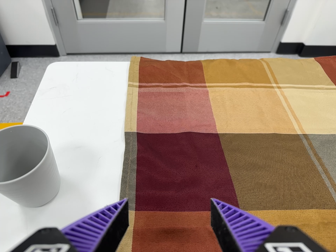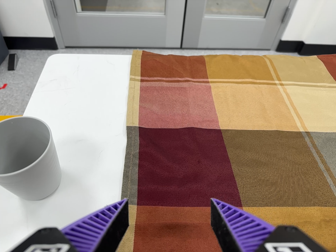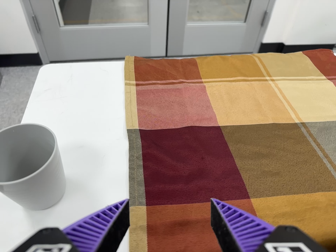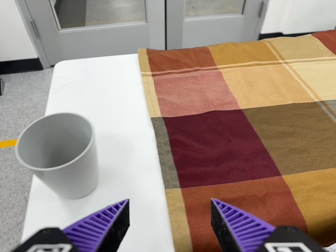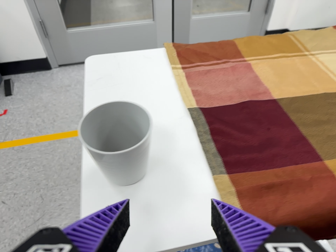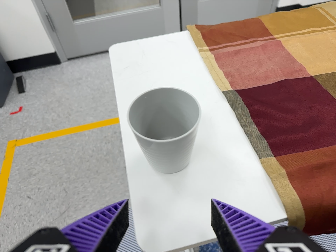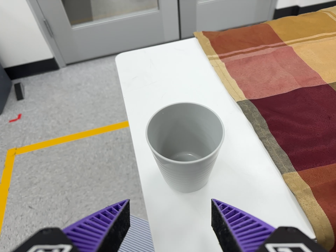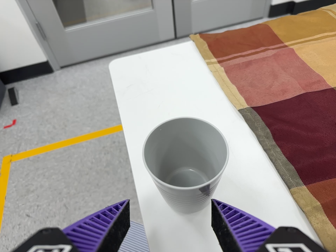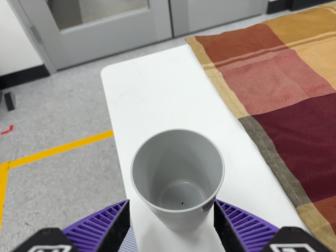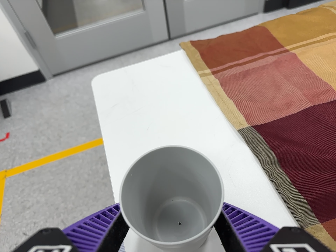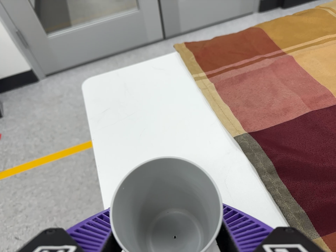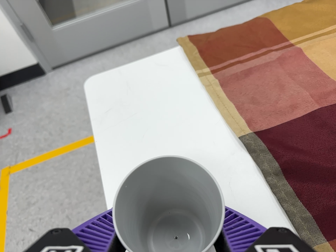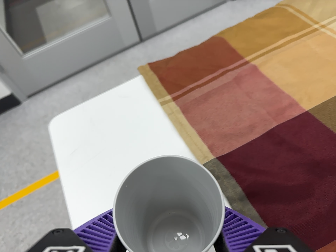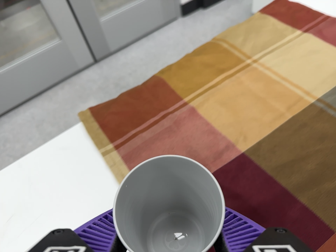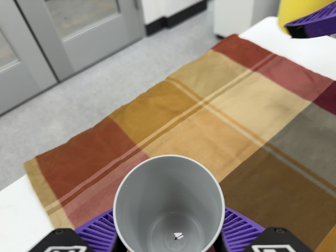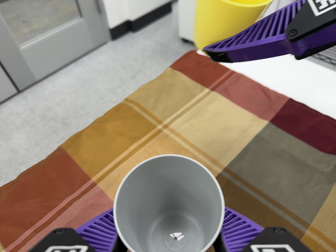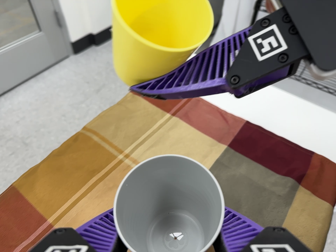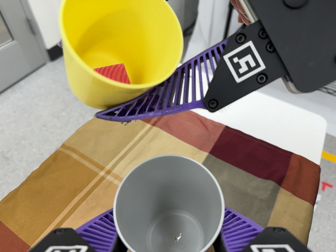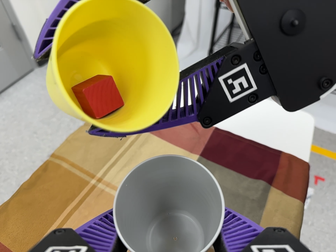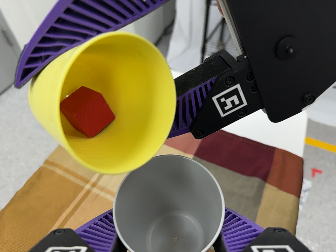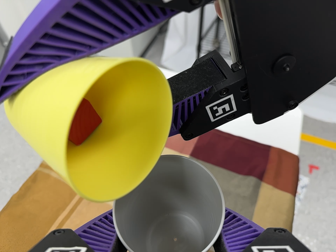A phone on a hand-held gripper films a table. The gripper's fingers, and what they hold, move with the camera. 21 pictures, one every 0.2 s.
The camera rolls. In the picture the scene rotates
counterclockwise.
The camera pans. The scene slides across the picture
to the left.
0.0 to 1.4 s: The camera travels to its left, about 18 cm, so close, fixed things drift to the right. It rolls about its line of sight by about 15 degrees, and the scene rotates counterclockwise.
1.4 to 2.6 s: The camera travels toward the top of its view, to its right and forward, about 18 cm, so close, fixed things drift downward. It rolls about its line of sight by about 20 degrees, and the scene rotates counterclockwise.
2.6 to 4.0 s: The camera swings to its right by about 25 degrees, and the scene slides to the left. It travels toward the top of its view and to its right, about 20 cm, so close, fixed things drift downward. It rolls about its line of sight by about 20 degrees, and the scene rotates counterclockwise.
The film runs forward here.
